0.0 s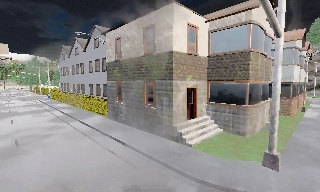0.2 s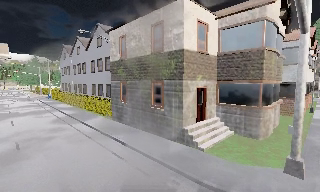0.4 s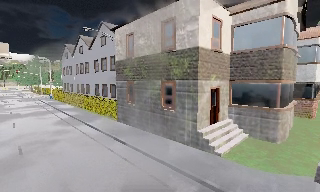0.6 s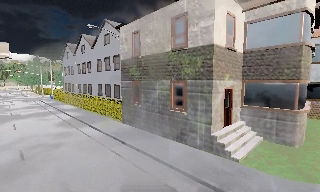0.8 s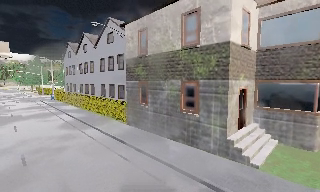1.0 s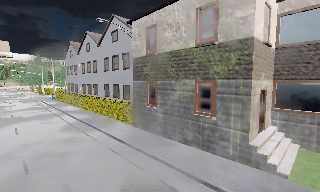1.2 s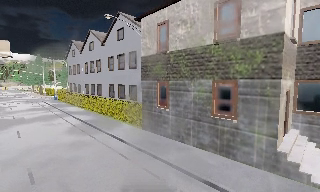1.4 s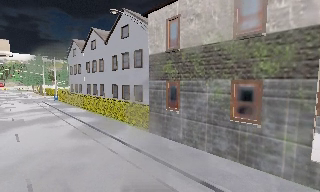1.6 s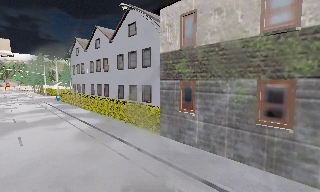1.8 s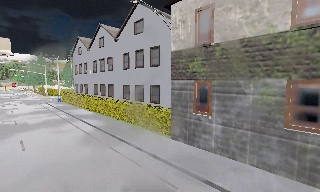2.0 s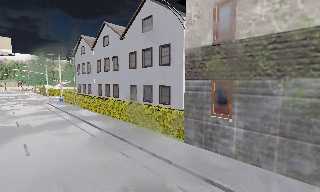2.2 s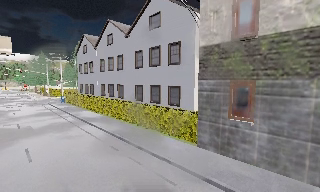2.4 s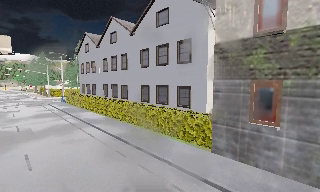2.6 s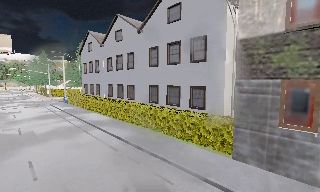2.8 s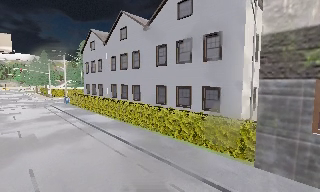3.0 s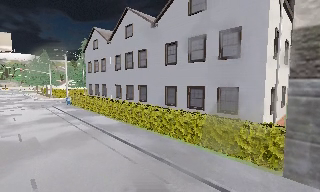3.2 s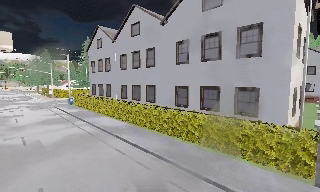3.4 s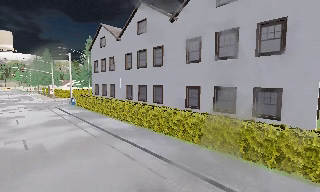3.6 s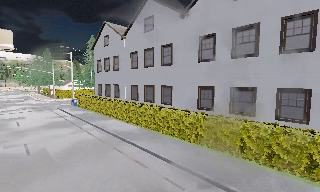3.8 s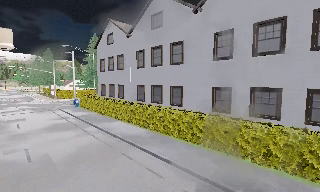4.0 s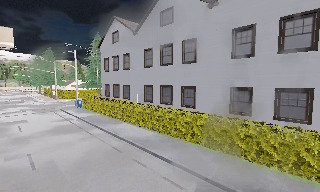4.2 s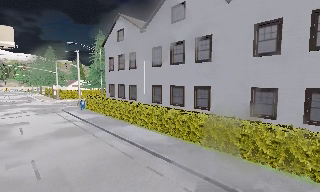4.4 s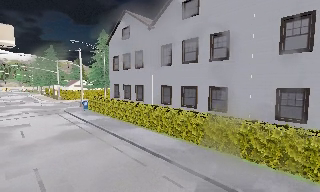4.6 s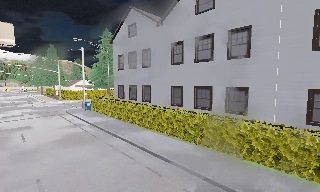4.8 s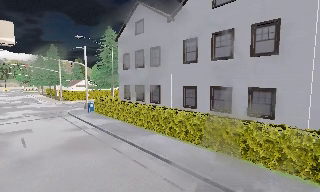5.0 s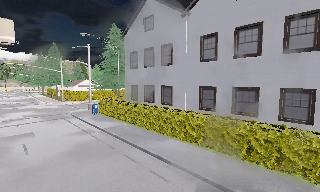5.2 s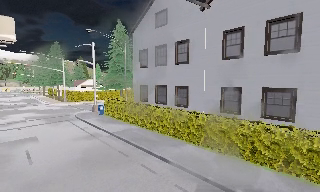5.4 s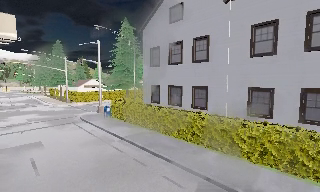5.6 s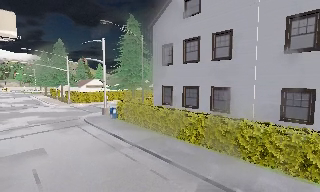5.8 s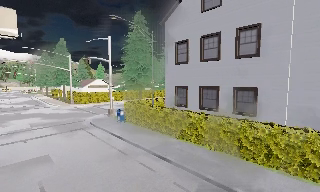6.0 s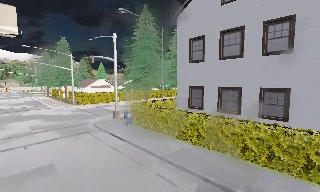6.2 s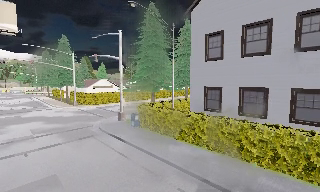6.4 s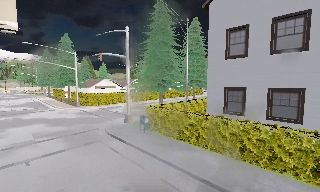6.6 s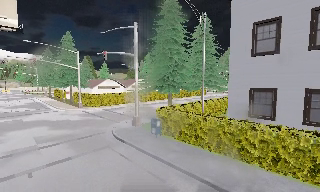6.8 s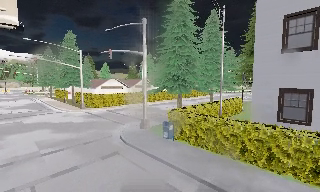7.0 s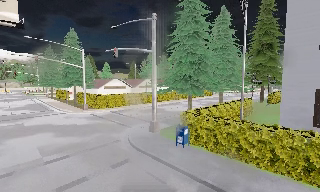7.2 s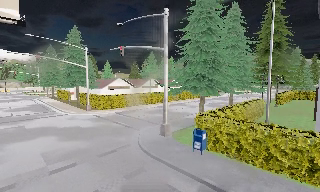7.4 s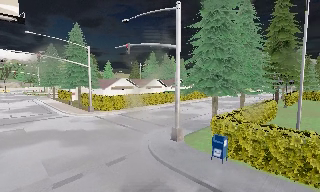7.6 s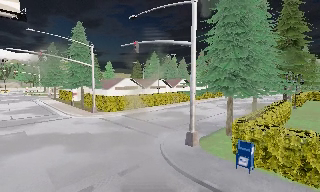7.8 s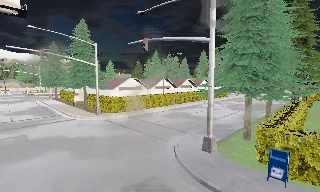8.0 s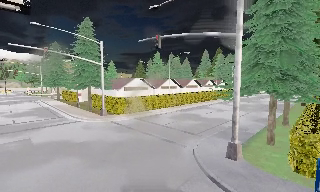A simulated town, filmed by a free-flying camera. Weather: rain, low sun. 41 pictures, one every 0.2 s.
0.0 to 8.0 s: The camera travels forward and to its left, about 40 m, so what stands in front looms larger.
The film runs forward here.
